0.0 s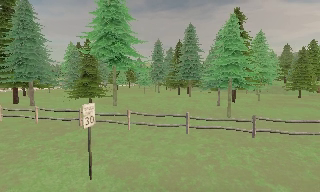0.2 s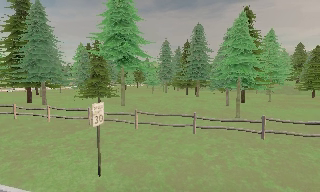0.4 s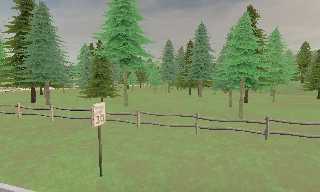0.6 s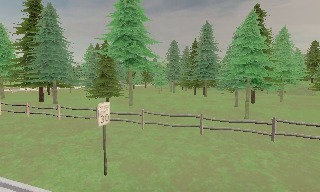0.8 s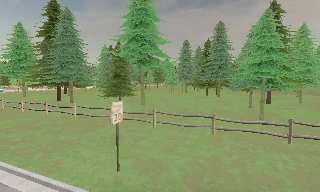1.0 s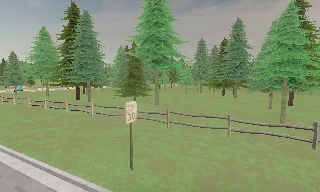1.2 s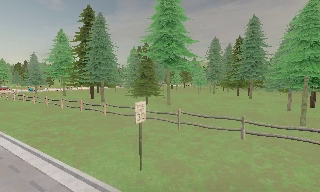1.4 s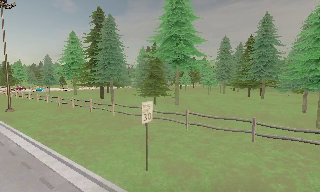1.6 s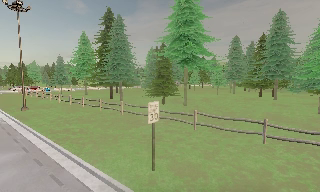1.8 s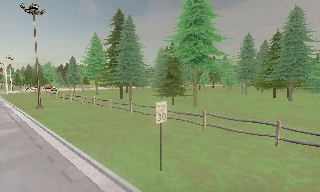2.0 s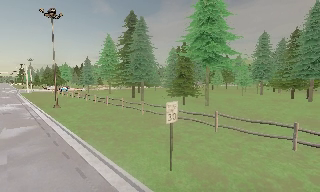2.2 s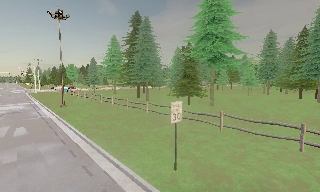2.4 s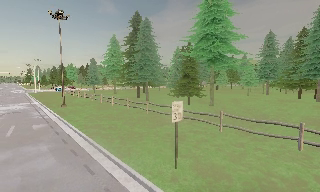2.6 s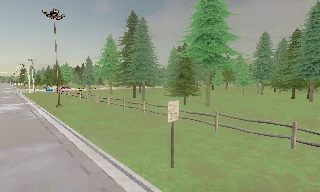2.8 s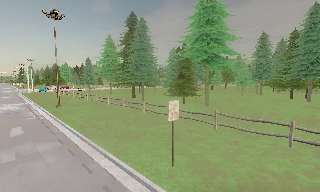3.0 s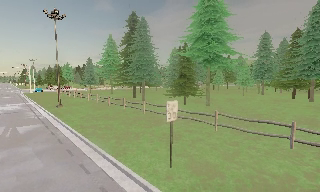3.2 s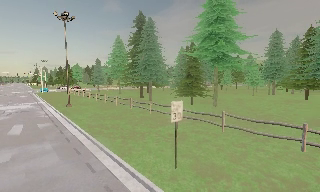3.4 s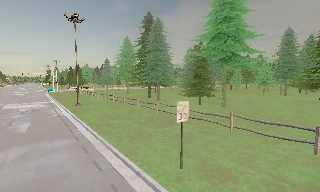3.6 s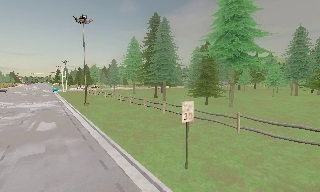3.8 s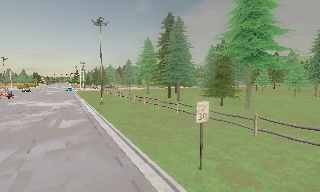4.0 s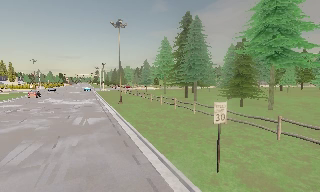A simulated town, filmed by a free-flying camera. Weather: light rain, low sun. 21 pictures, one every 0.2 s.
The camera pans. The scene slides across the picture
to the right.
The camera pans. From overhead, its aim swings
counterclockwise.
0.0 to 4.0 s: The camera pans to its left, which is counterclockwise from overhead, by about 55 degrees. It travels to its right, about 1 m.
The film runs backward here.
